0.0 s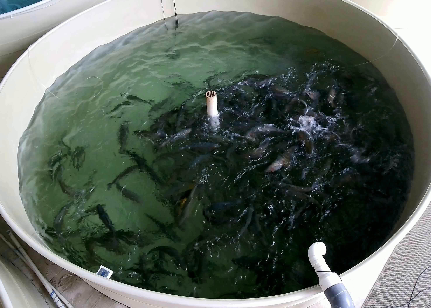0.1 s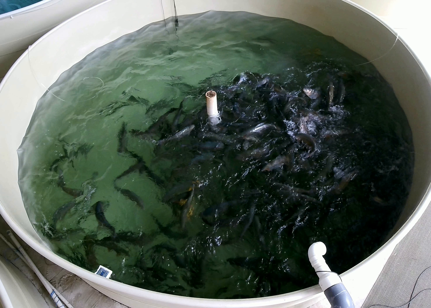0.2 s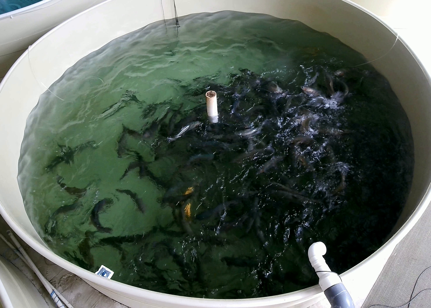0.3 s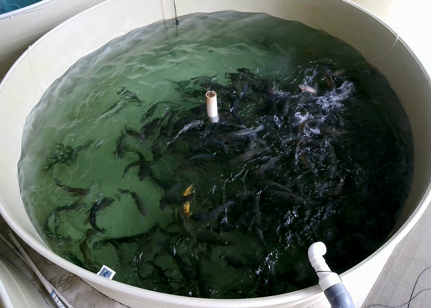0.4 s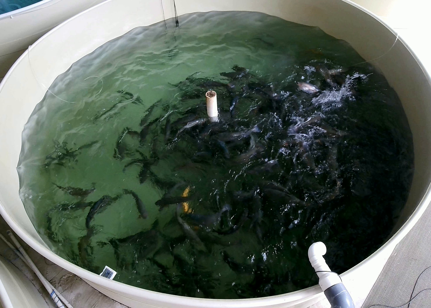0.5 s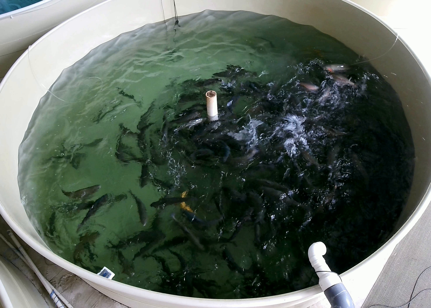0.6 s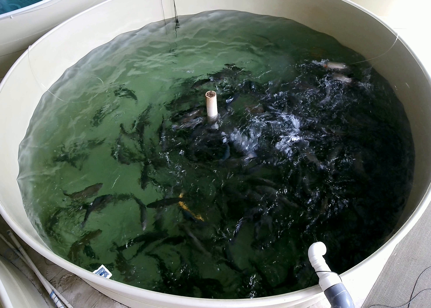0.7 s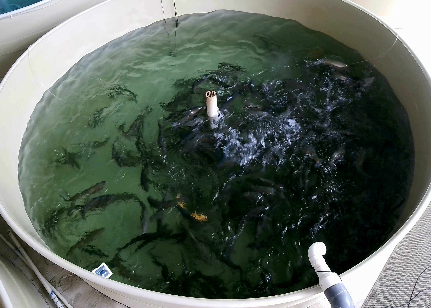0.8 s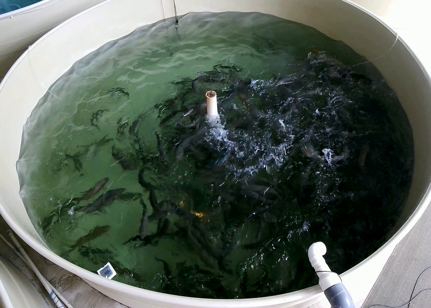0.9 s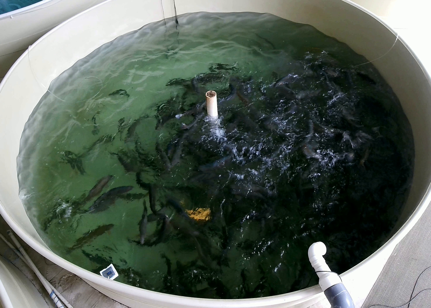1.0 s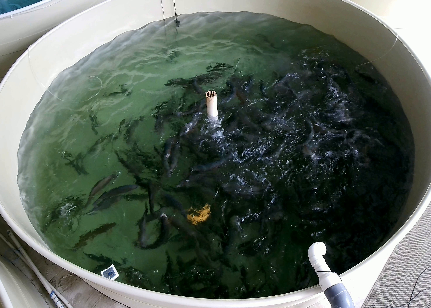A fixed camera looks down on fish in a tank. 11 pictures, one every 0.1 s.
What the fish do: Strong feeding.
